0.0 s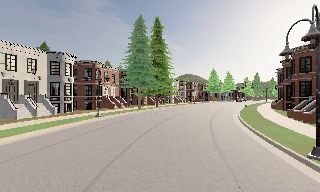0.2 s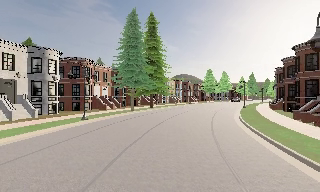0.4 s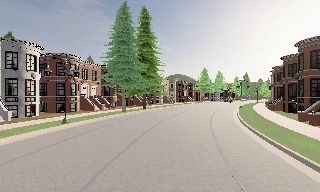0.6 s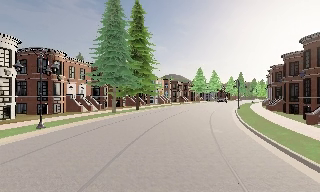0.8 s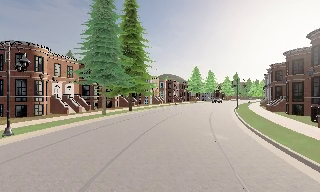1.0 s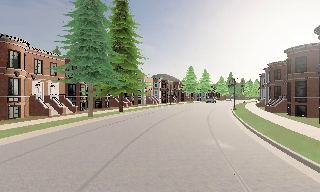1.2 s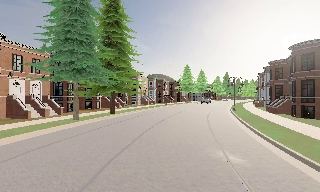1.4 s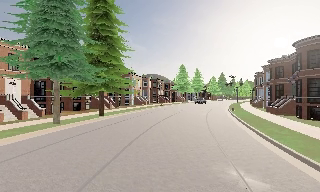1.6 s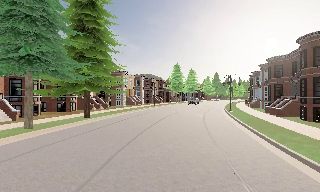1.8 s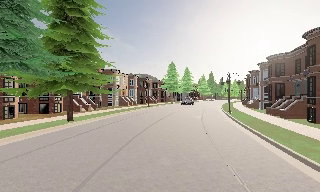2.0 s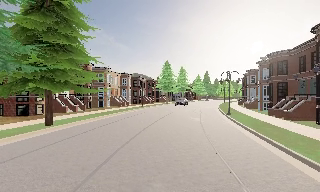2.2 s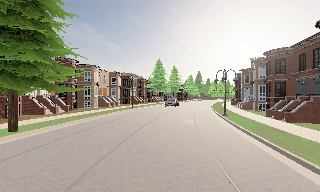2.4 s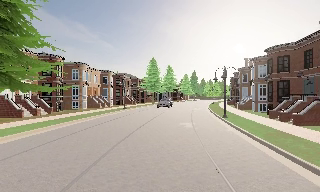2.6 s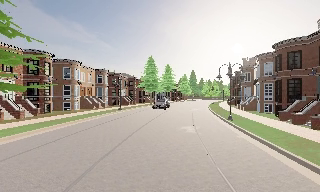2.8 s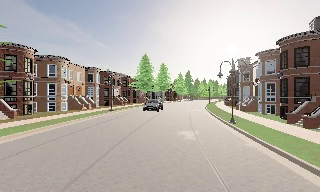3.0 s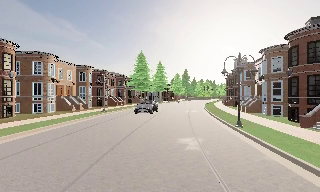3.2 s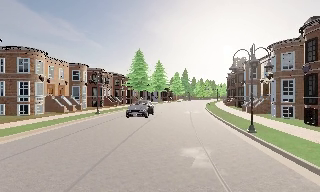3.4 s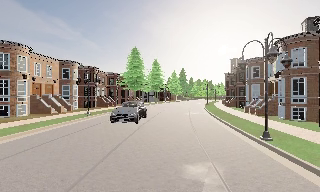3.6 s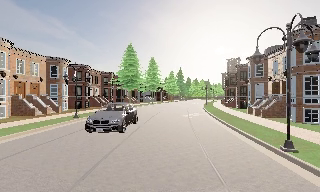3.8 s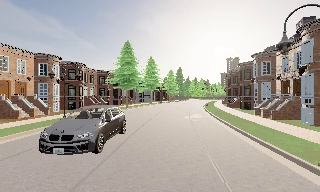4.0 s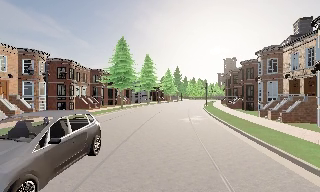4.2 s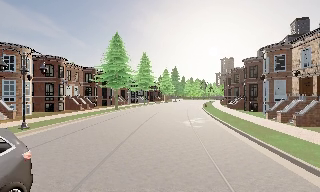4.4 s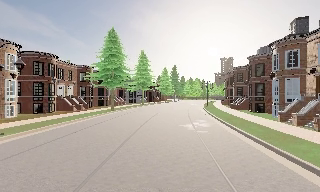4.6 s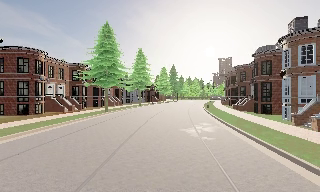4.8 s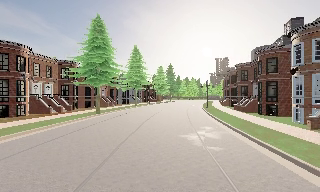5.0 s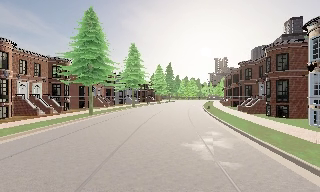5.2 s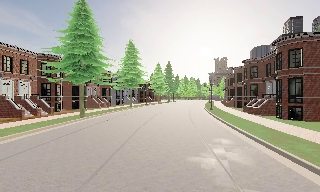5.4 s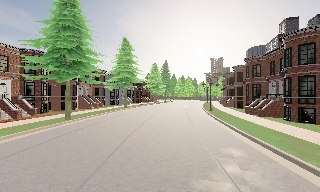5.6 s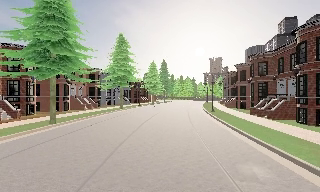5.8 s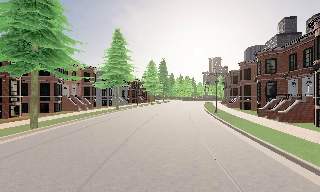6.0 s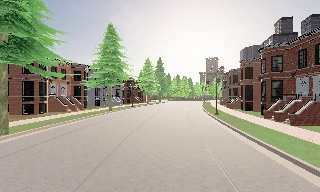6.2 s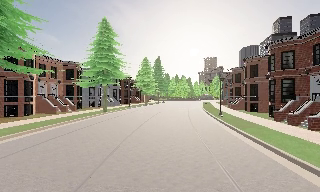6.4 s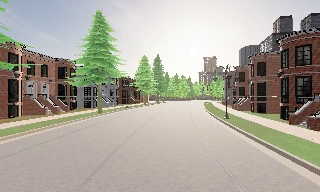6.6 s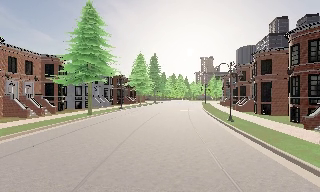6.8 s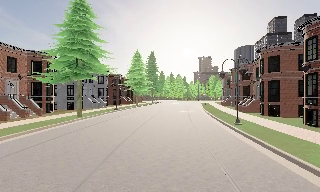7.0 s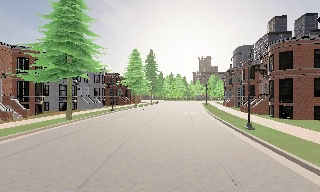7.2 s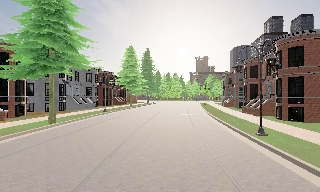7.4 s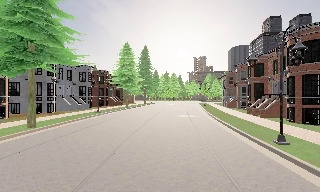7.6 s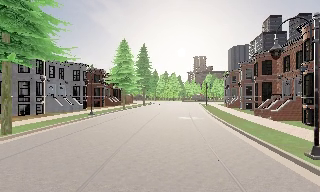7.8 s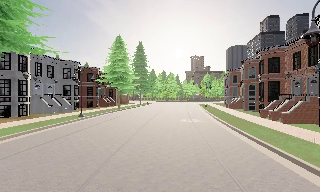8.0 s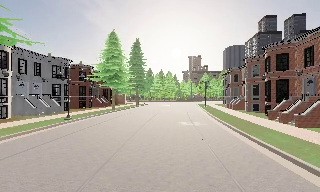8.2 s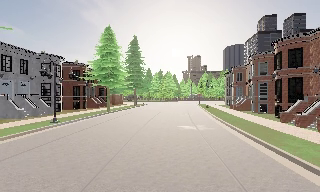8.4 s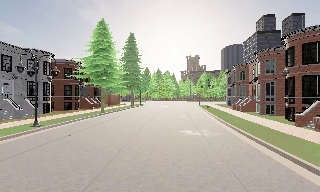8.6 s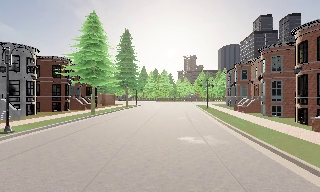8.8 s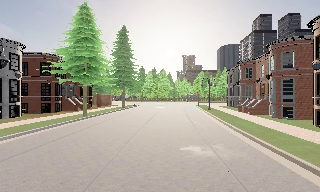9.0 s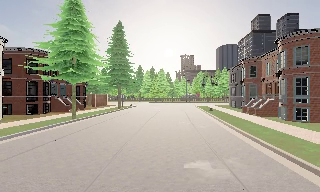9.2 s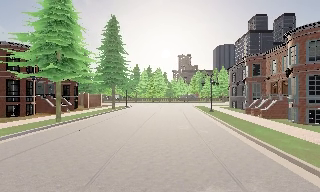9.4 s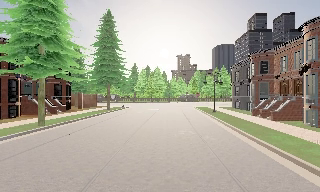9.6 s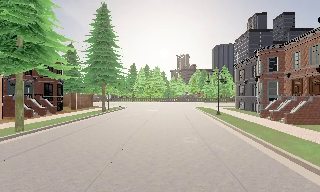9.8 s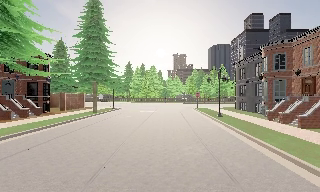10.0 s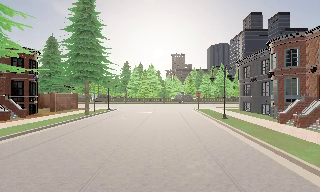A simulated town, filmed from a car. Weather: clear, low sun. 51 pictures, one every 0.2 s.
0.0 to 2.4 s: The camera swings to its right by about 25 degrees, and the scene slides to the left. It travels forward, about 19 m, so what stands in front looms larger.
2.4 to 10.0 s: The camera pans to its right, which is clockwise from overhead, by about 25 degrees. It travels forward, about 60 m, so what stands in front looms larger.
The film runs forward here.
